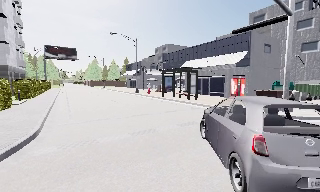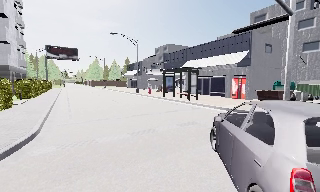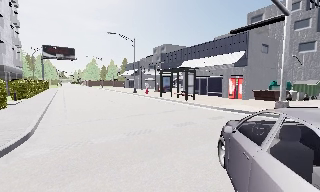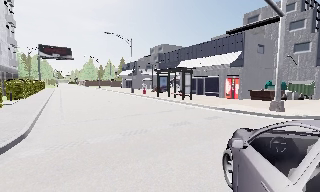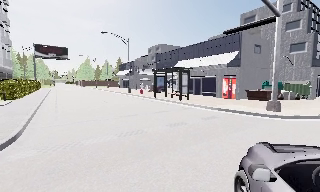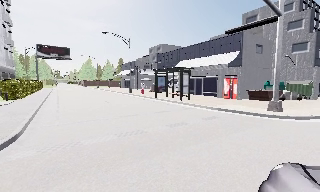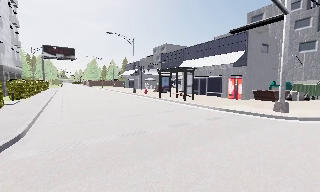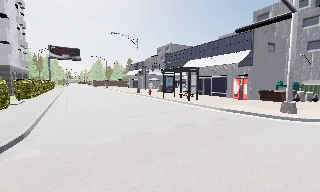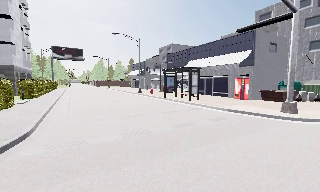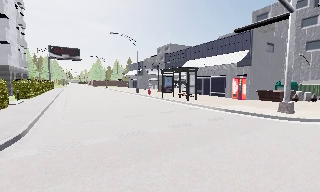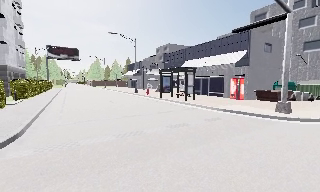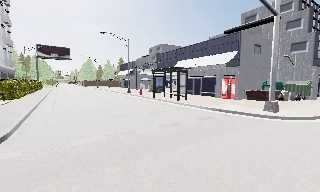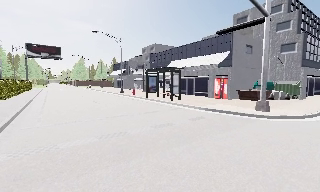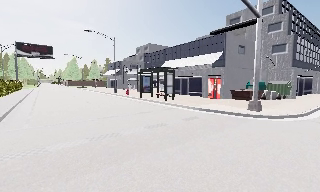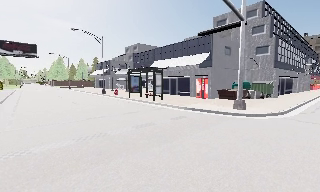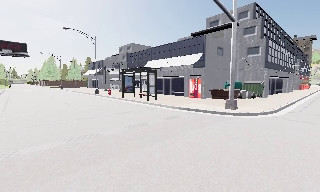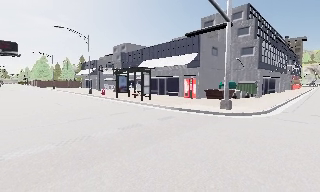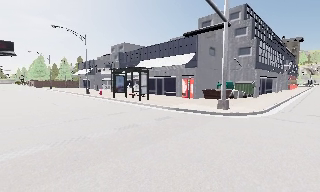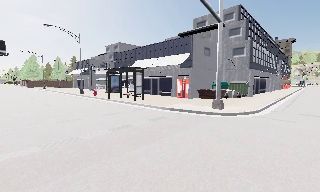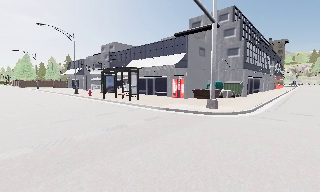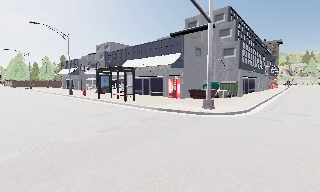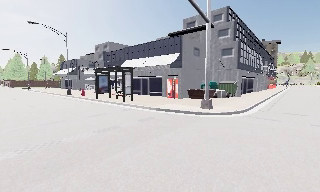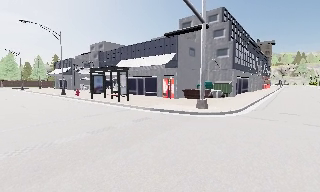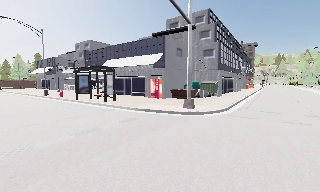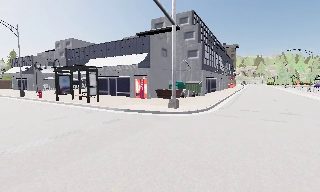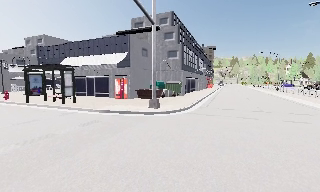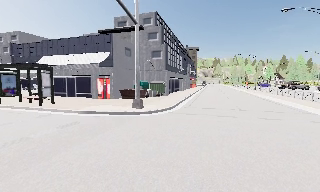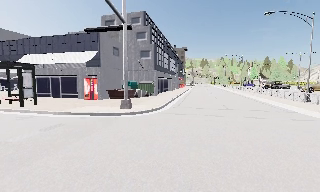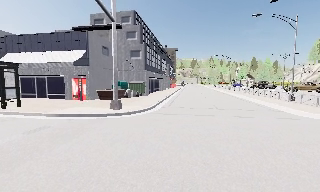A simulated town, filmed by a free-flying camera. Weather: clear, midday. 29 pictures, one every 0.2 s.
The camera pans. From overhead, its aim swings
clockwise.
The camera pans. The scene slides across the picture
to the left.
0.0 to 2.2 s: The camera travels to its right, about 0.5 m, so close, fixed things drift to the left.
2.2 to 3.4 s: The scene slides to the left, as the camera pans about 10 degrees to its right.
3.4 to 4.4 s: The camera shifts only a little, or ends up much as it began.
4.4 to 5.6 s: The scene slides to the left, as the camera pans about 30 degrees to its right.
The film runs backward here.
